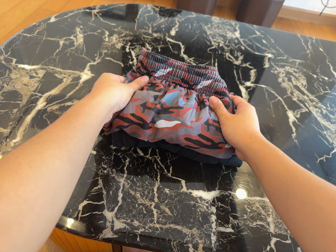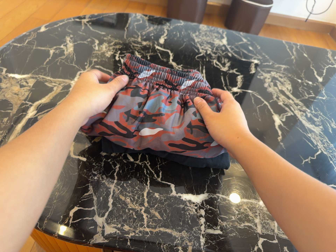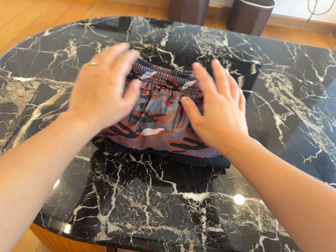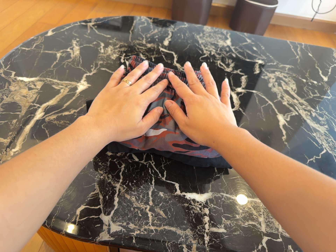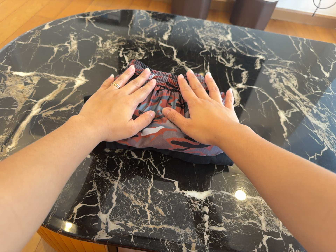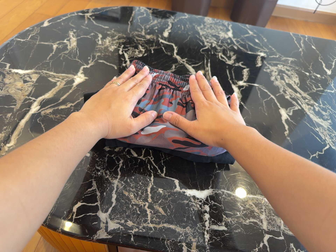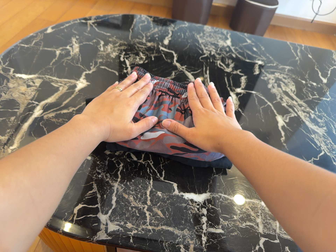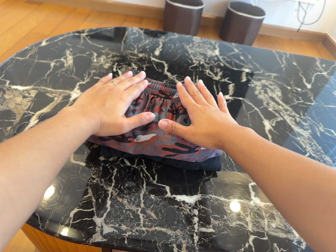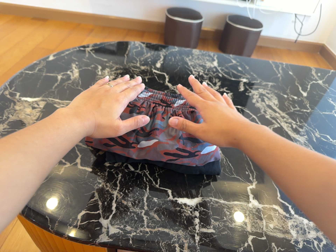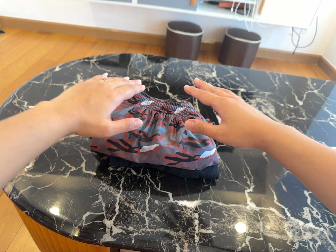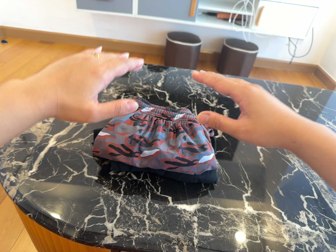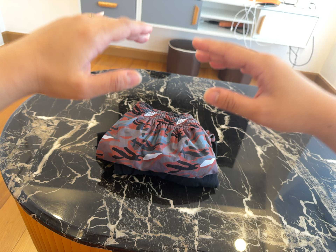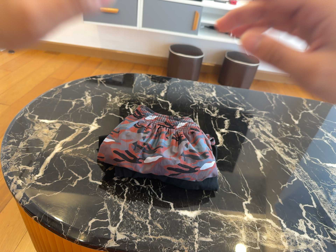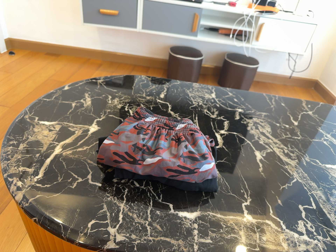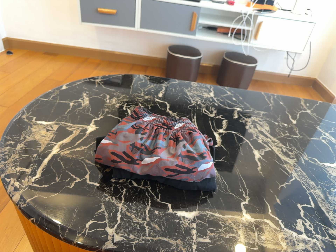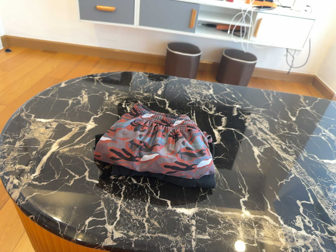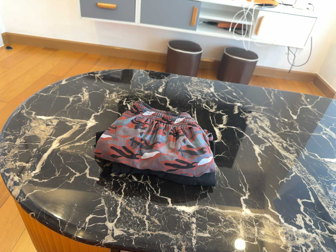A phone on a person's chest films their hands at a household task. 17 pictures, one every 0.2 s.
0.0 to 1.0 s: The camera shifts only a little, or ends up much as it began.
1.0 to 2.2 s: The camera travels backward, about 12 cm, so what stands in front gets smaller. Its aim tips toward the top of its view by about 15 degrees, and the scene shifts downward.
2.2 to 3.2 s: The camera keeps its place and its aim.
The film runs forward here.
